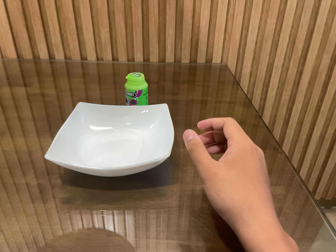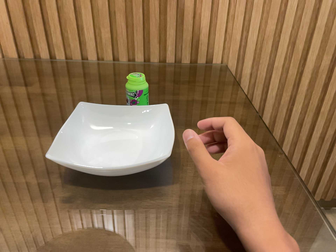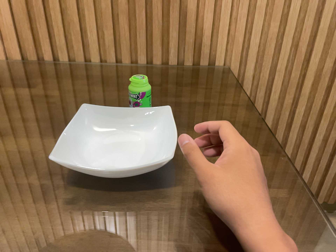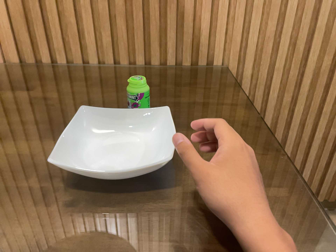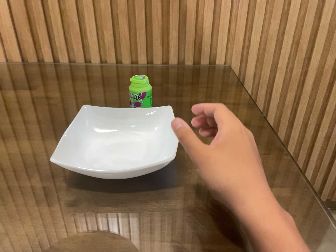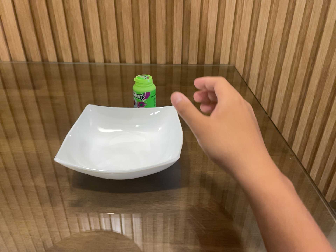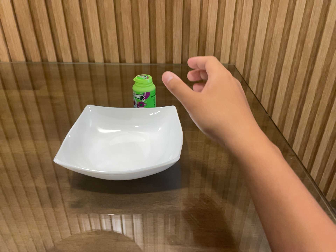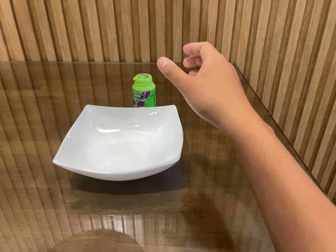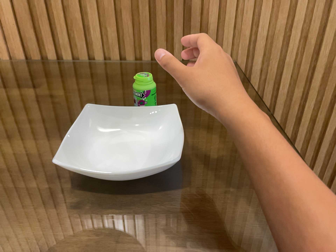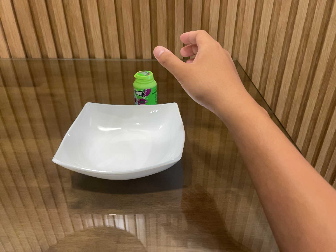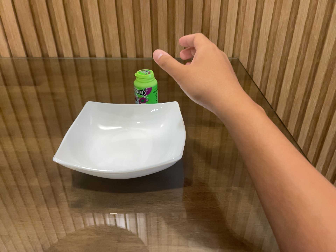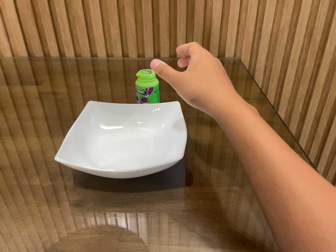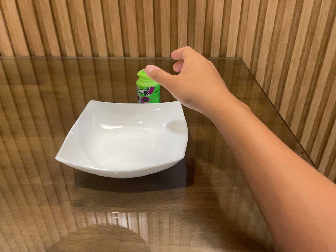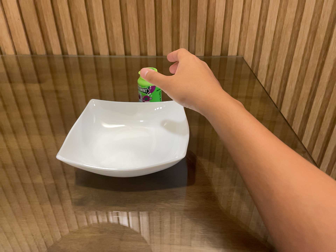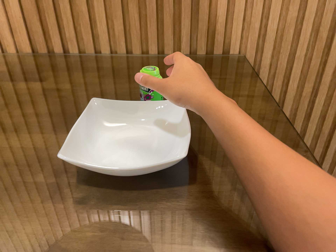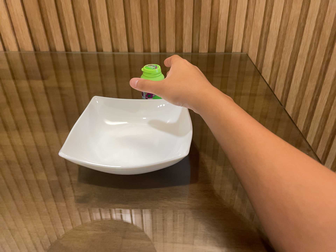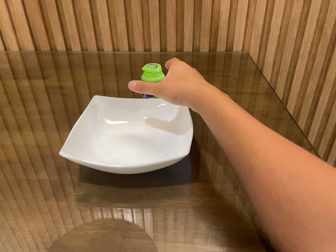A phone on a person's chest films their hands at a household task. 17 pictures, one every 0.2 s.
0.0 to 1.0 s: The camera keeps its place and its aim.
1.0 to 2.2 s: The camera shifts only a little, or ends up much as it began.
2.2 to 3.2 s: The camera keeps its place and its aim.
The film runs forward here.
